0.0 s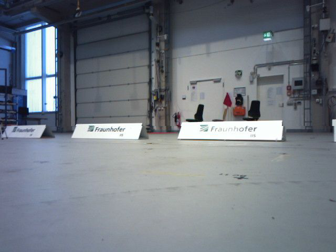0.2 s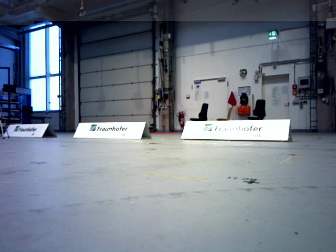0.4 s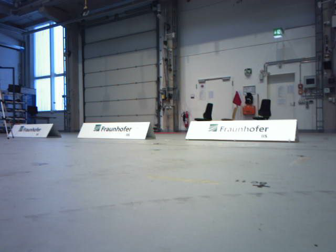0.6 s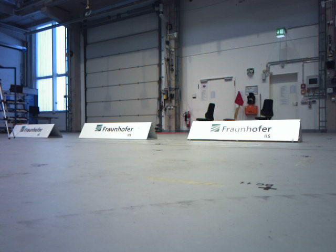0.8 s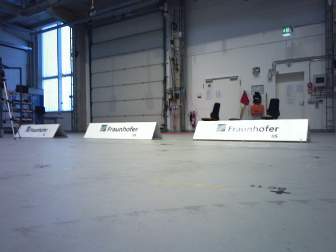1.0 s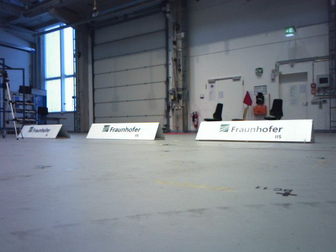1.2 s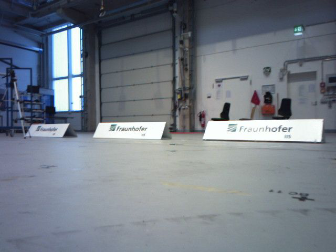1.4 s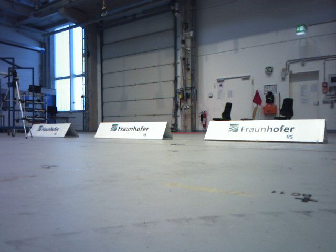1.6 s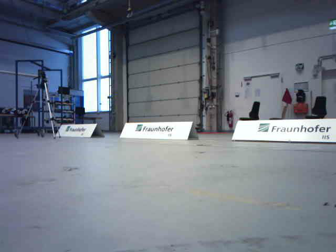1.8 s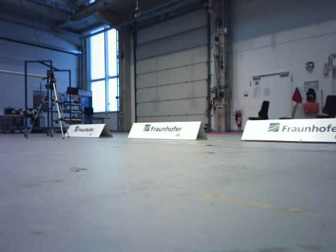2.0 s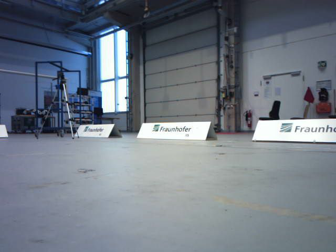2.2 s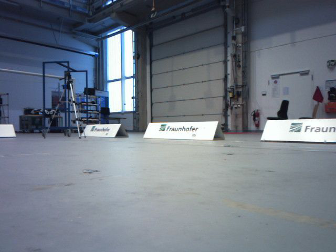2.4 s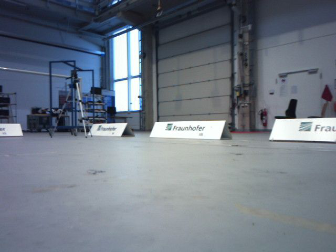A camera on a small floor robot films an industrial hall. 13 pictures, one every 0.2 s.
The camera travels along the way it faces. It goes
forward.
0.0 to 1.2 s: The camera travels forward, about 0.2 m, so what stands in front looms larger.
1.2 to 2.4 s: The camera pans to its left, which is counterclockwise from overhead, by about 10 degrees. It travels forward, about 0.2 m, so what stands in front looms larger.
The film runs forward here.
